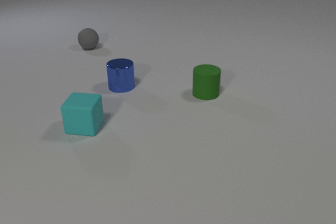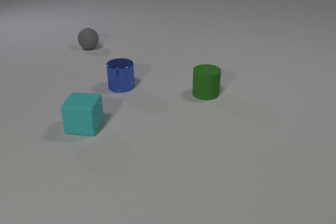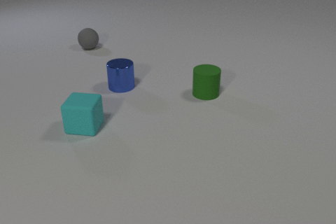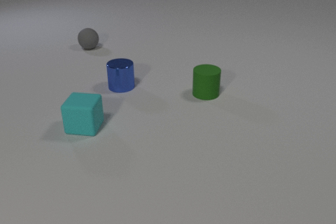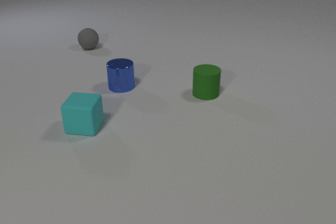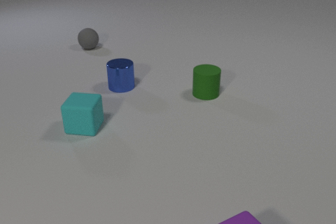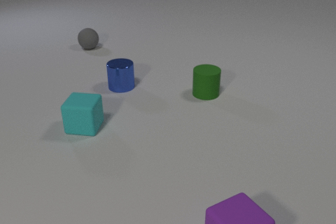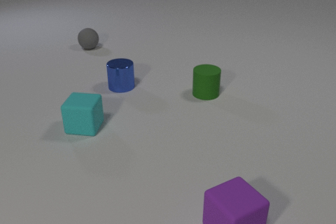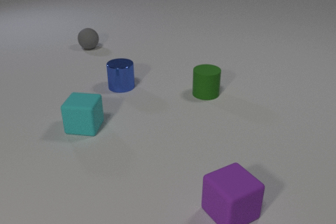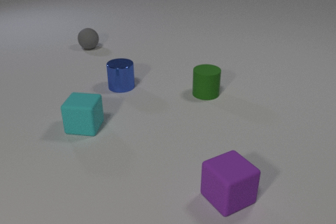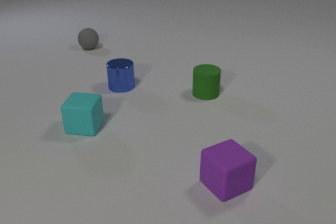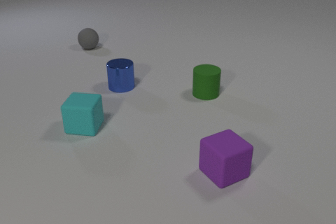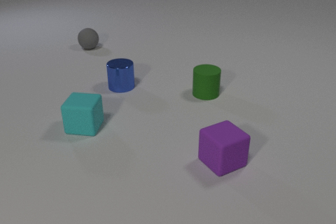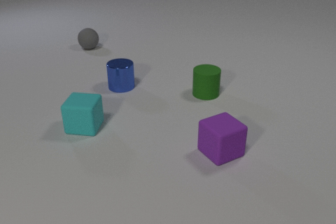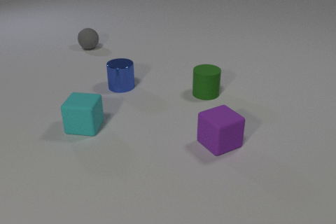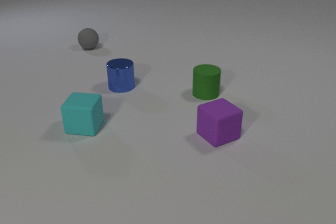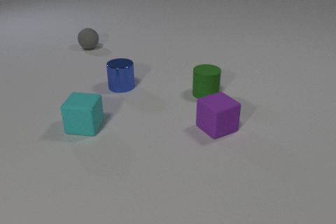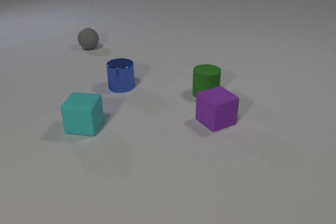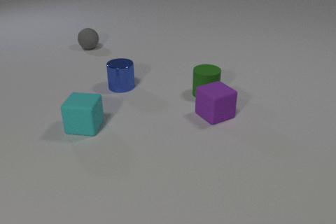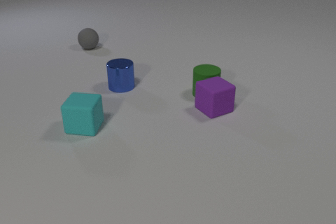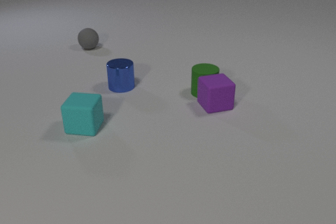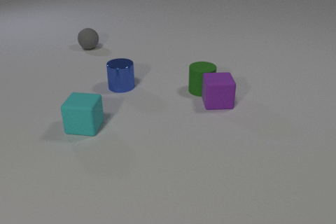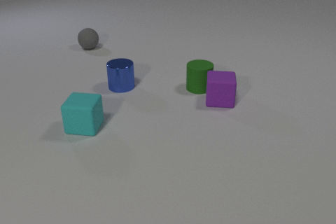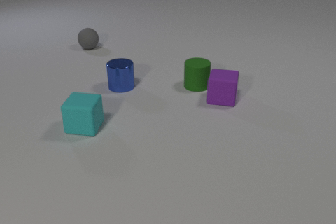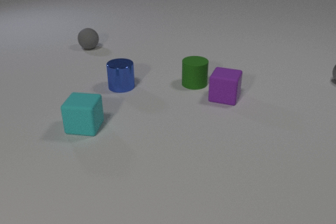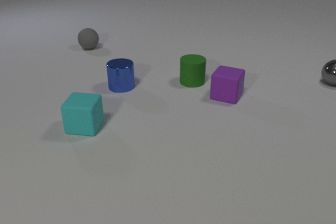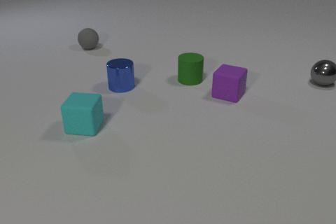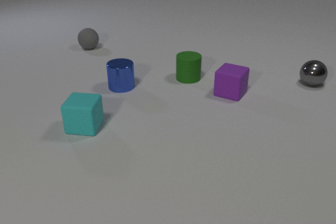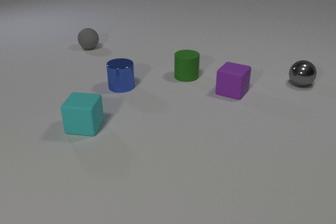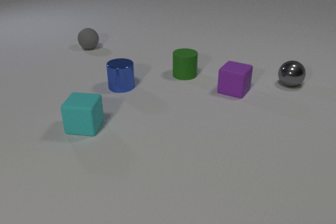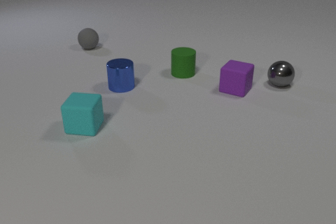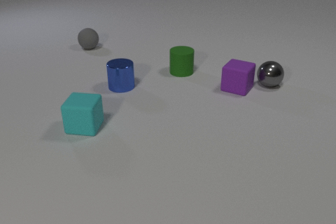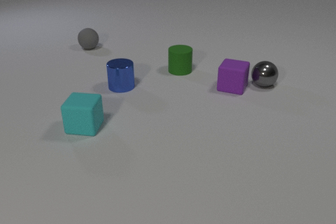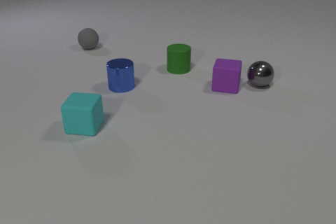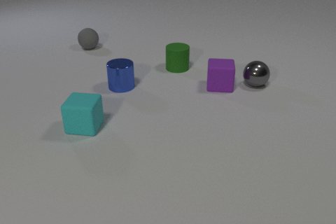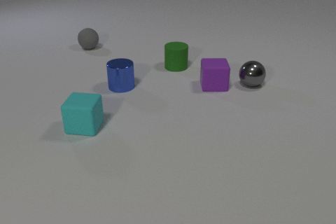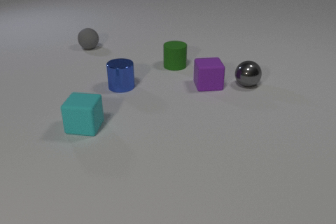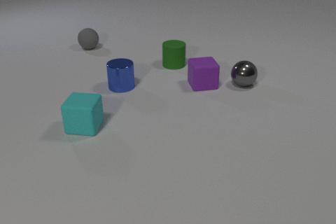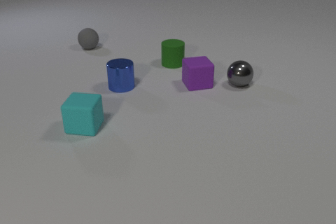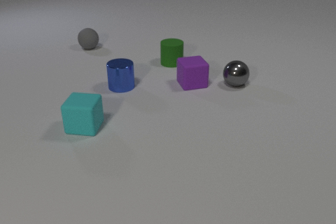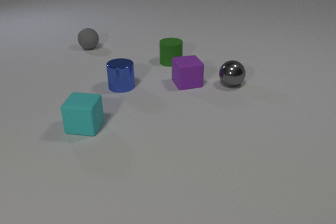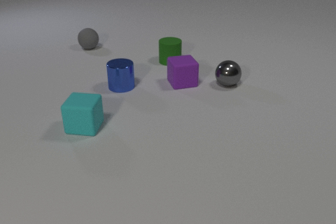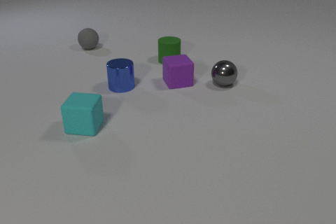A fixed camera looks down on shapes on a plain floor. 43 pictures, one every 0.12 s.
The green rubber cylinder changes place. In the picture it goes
away from the camera.
The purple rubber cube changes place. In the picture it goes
away from the camera.
0.00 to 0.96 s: The purple rubber cube comes in at the bottom edge, slides away from the camera.
0.96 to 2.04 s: The purple rubber cube slides away from the camera.
2.04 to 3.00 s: The purple rubber cube slides away from the camera, spins so that its near face slides to the left, clockwise seen from above. The green rubber cylinder slides away from the camera and to the left. The gray metal sphere comes in at the right edge, rolls to the left and toward the camera. The purple rubber cube and the green rubber cylinder collide.
3.00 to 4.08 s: The purple rubber cube slides away from the camera. The green rubber cylinder slides away from the camera and to the left. The gray metal sphere rolls to the left. The purple rubber cube and the gray metal sphere collide.
4.08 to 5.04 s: The purple rubber cube slides to the left, spins counterclockwise seen from above by about 15 degrees, its near face sliding to the right. The green rubber cylinder slides away from the camera and to the left. The gray metal sphere rolls to the left.
Are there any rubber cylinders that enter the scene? no.
What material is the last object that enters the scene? metal.
What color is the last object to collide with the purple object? gray.
